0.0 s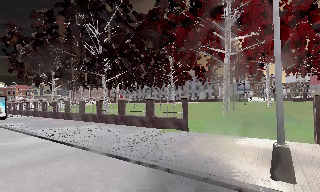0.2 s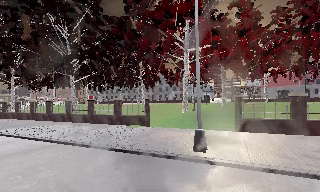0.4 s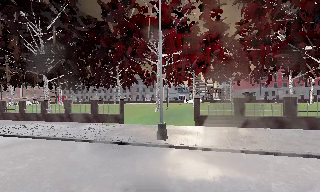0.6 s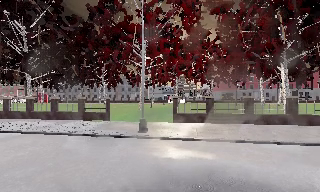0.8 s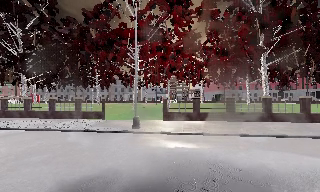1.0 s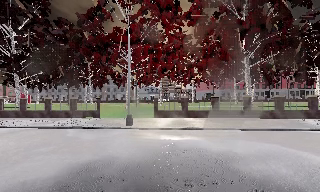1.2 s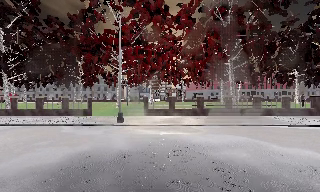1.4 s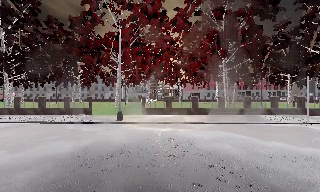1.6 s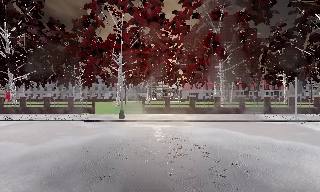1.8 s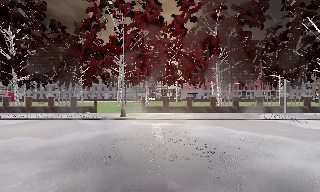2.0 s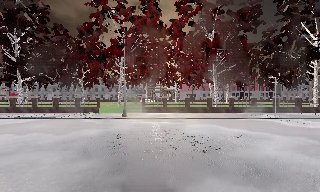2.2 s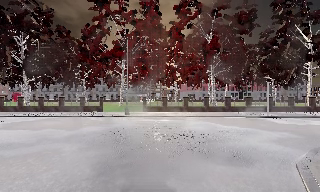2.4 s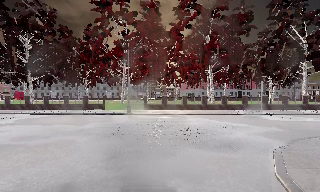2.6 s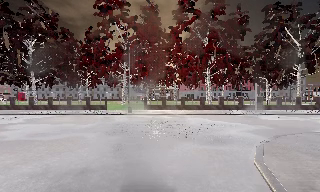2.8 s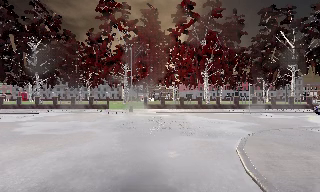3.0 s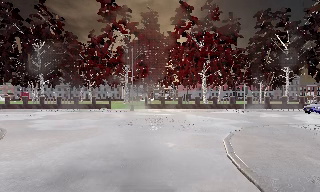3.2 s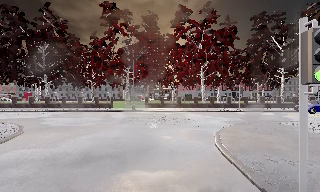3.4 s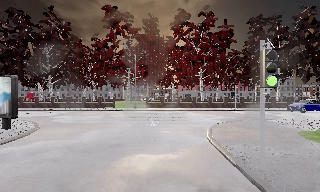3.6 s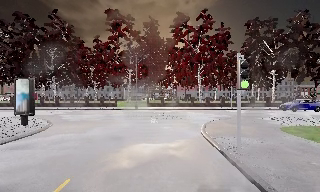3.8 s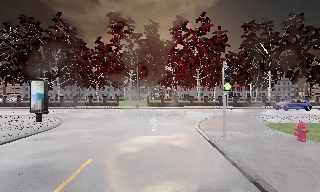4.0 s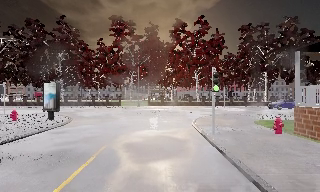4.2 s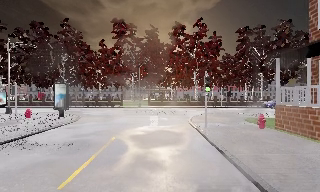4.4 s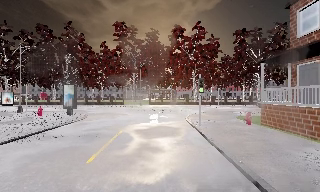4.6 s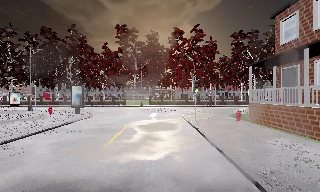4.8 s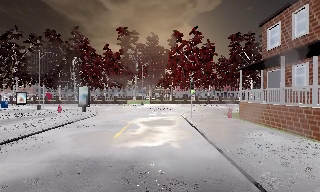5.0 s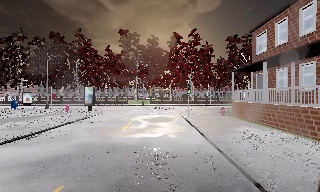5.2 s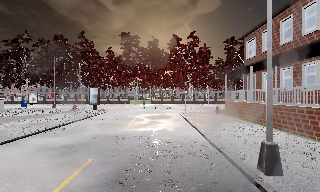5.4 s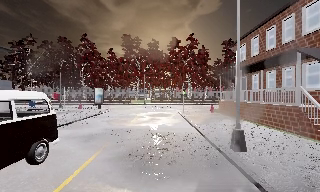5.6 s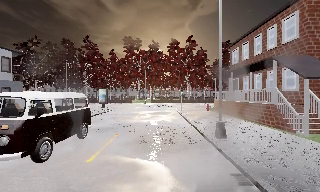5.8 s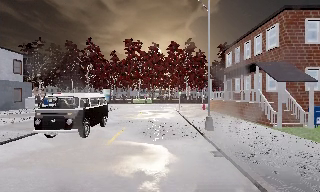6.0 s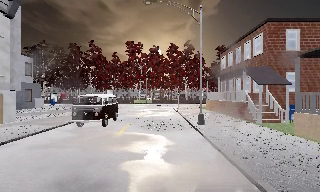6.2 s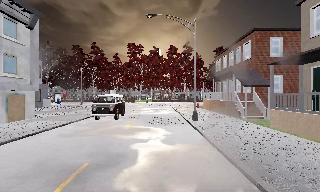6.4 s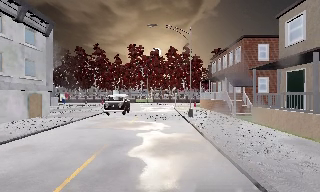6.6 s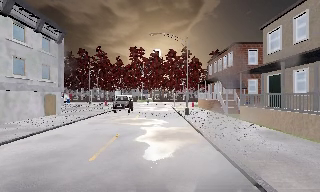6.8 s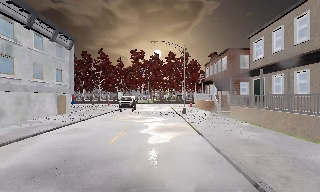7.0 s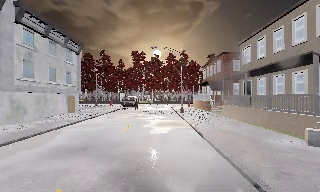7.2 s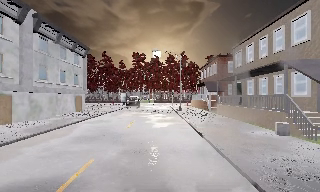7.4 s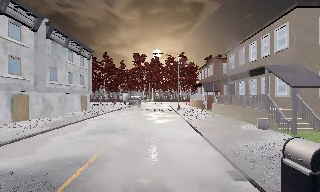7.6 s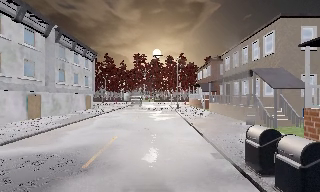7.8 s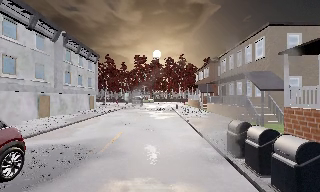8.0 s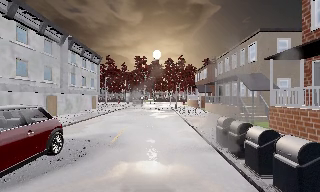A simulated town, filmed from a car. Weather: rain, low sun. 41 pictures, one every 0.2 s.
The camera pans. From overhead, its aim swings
clockwise.
The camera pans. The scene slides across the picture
to the left.
0.0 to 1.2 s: The camera swings to its right by about 30 degrees, and the scene slides to the left. It travels backward, about 7 m. It loses speed.
1.2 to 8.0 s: The camera travels backward, about 45 m, so what stands in front gets smaller. It gains speed.
The film runs backward here.
